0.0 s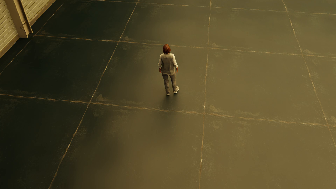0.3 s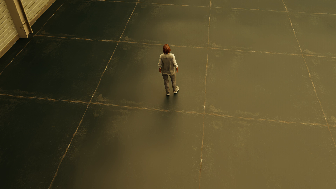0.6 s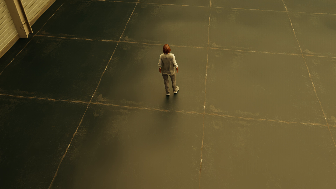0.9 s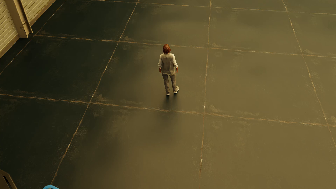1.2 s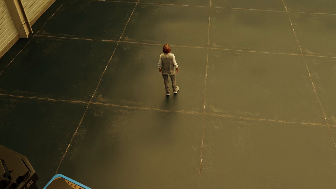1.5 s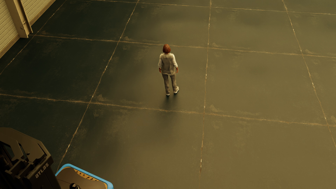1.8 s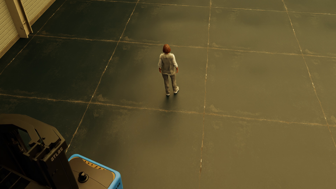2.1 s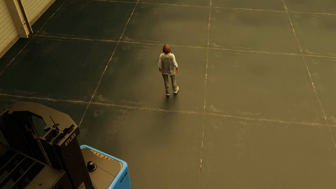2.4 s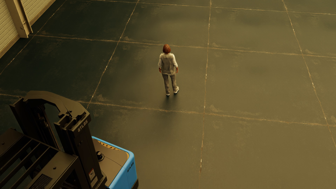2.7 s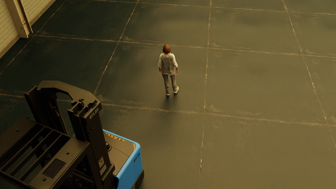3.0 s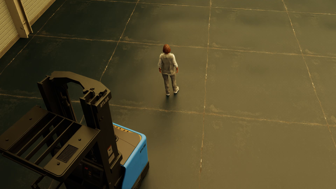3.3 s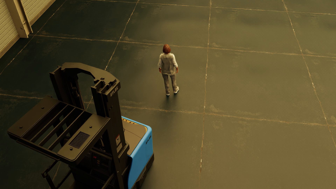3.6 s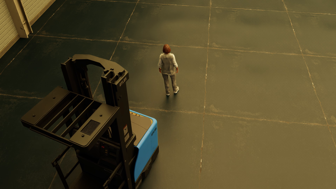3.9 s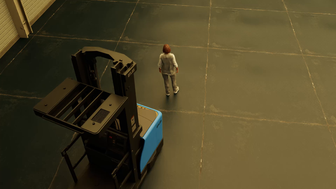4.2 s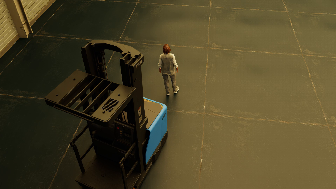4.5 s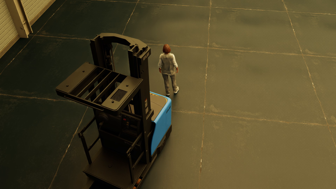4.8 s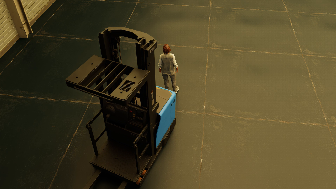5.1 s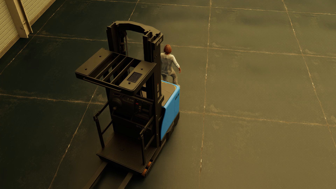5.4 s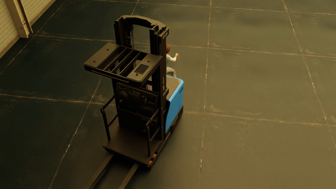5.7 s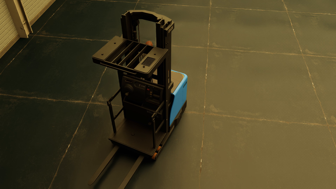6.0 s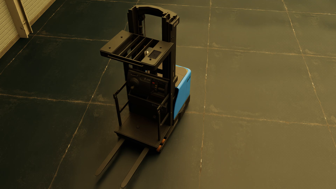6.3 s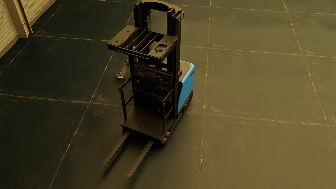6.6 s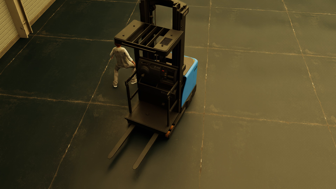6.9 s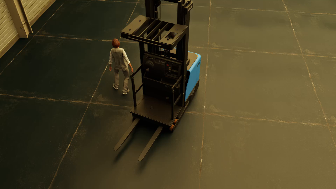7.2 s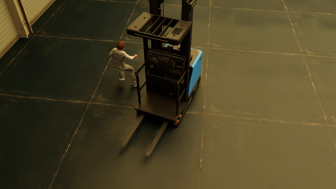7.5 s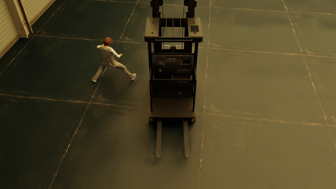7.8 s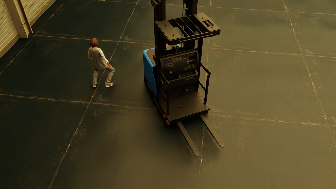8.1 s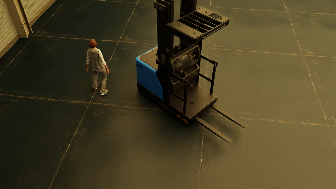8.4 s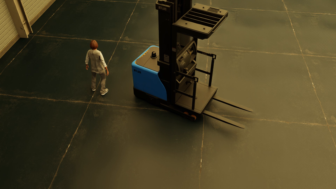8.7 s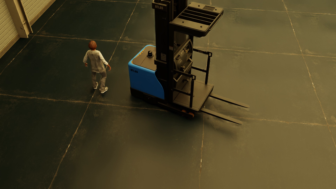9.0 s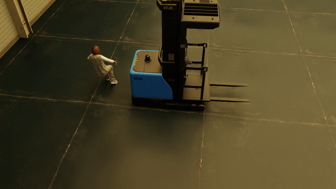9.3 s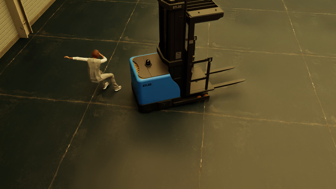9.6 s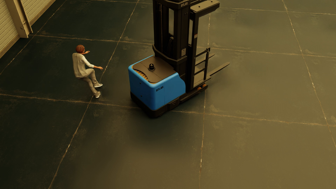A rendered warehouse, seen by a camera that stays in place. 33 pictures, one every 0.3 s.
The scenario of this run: Near miss between a forklift and a person.
